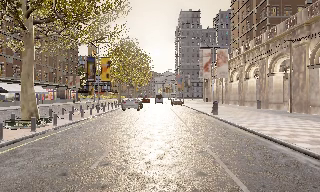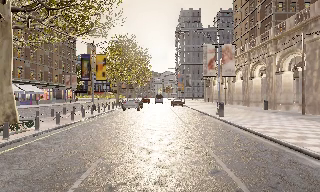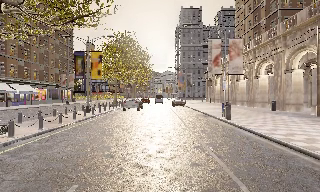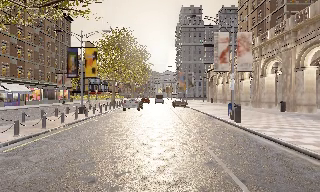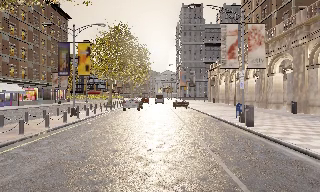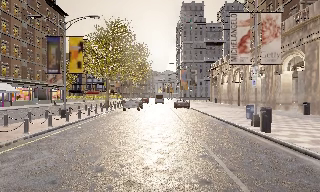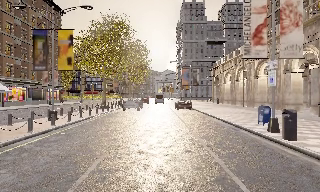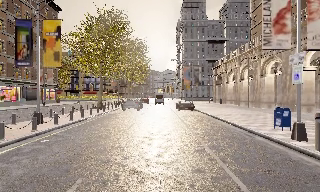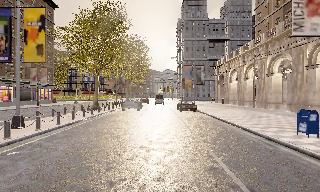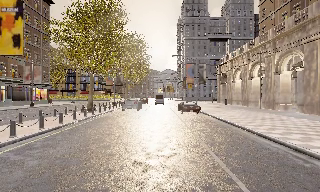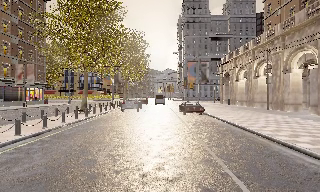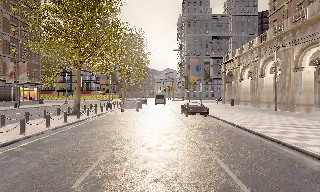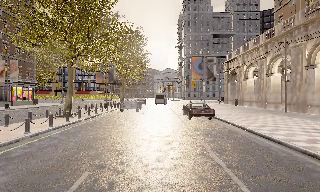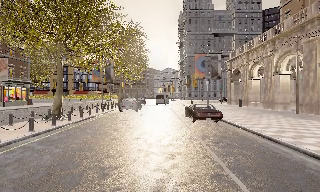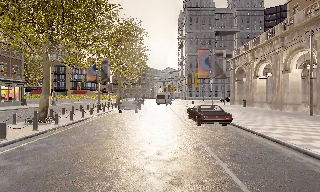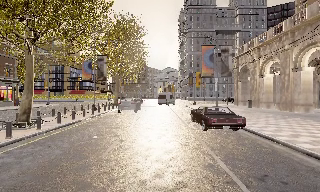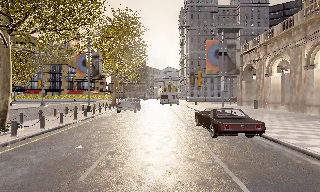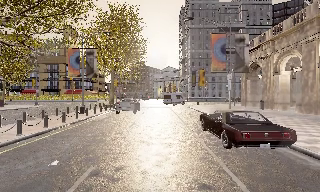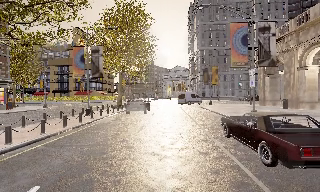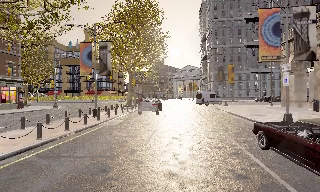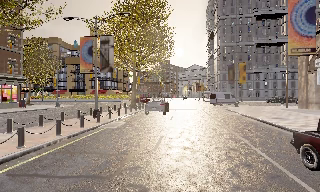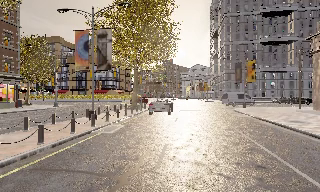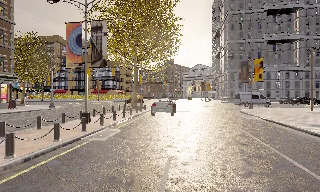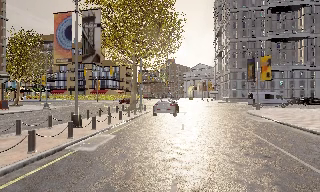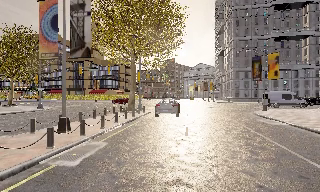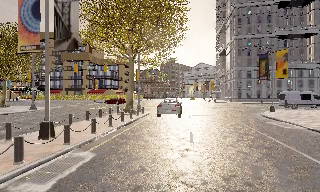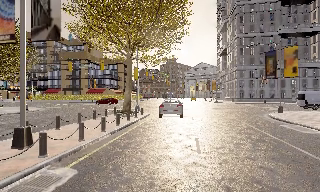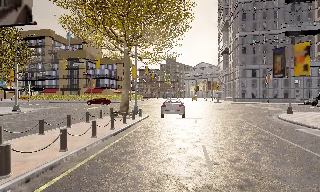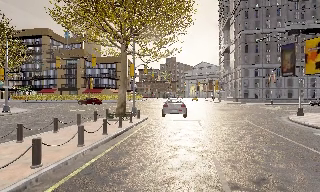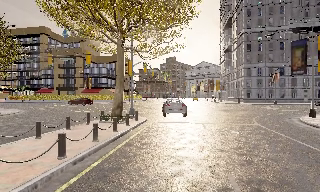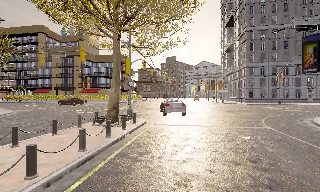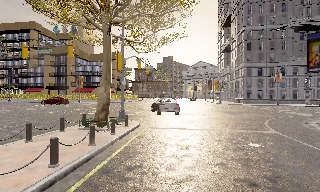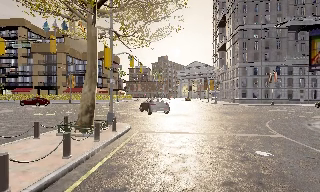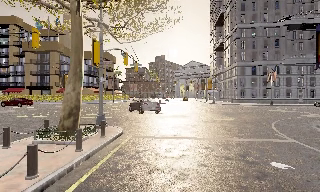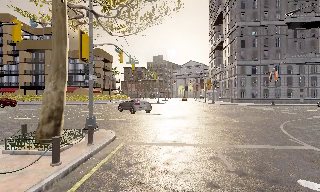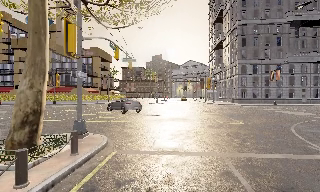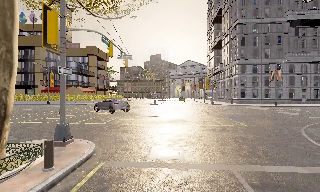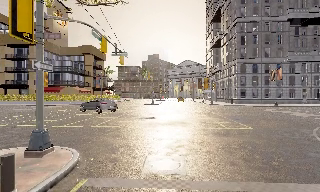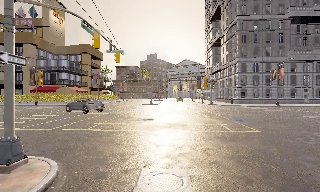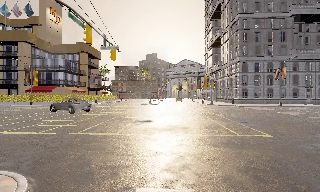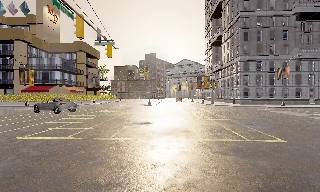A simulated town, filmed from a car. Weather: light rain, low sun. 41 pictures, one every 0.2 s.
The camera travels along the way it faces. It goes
forward.
0.0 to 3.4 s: The camera travels forward, about 25 m, so what stands in front looms larger.
3.4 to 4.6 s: The camera pans to its left, which is counterclockwise from overhead, by about 10 degrees. It travels forward, about 8 m, so what stands in front looms larger.
4.6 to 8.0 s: The camera travels forward, about 17 m, so what stands in front looms larger.
The film runs forward here.
